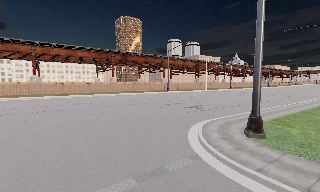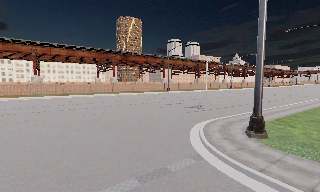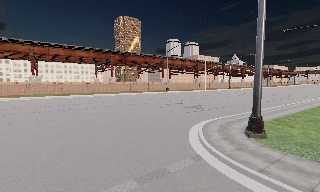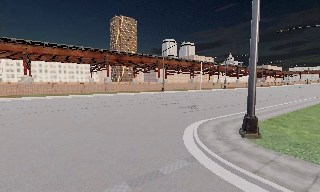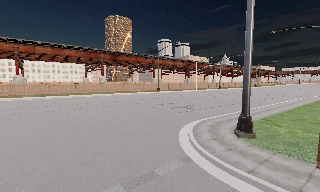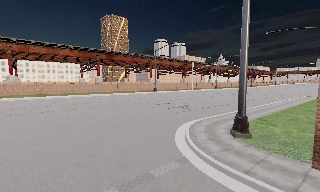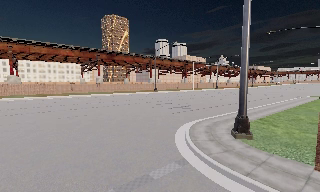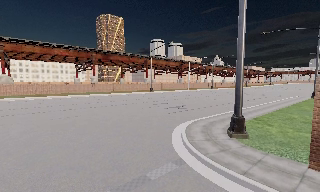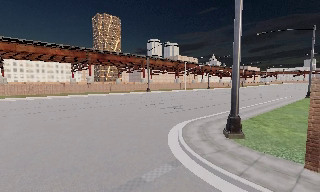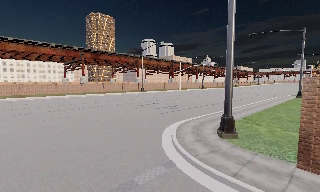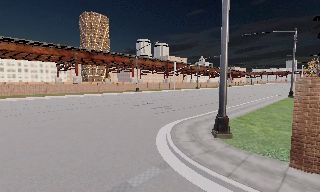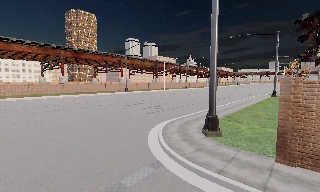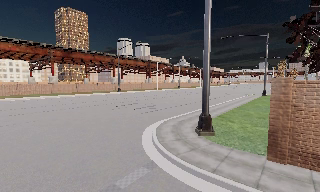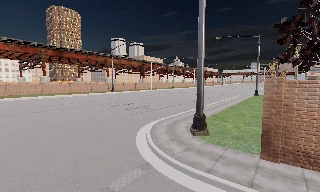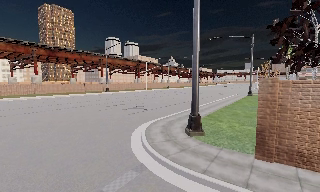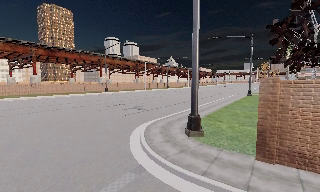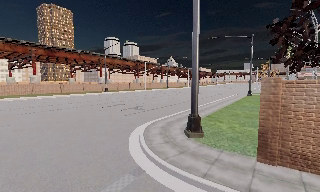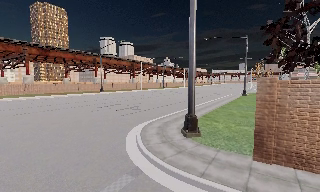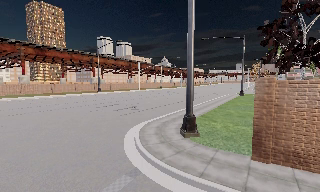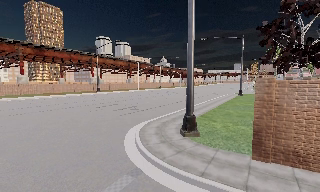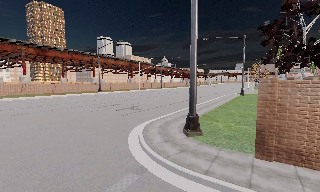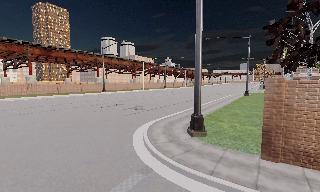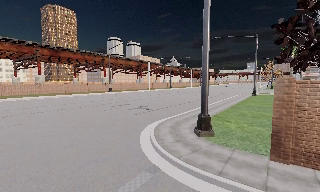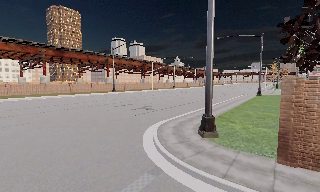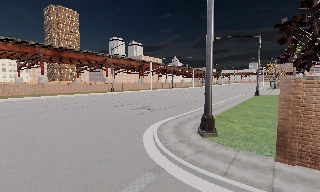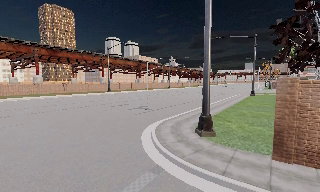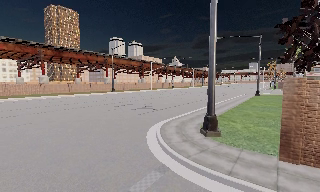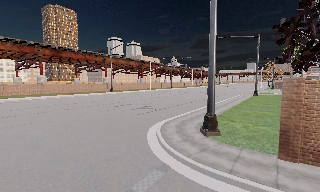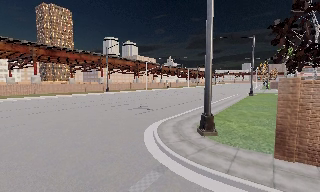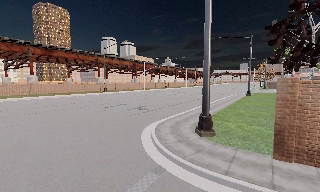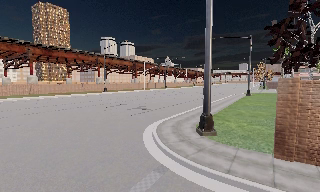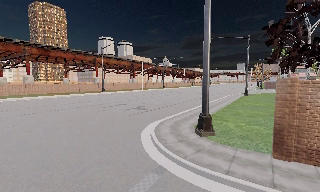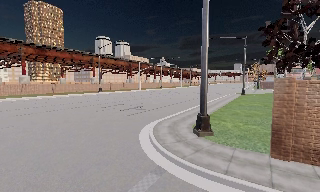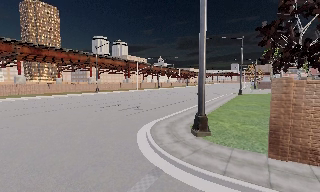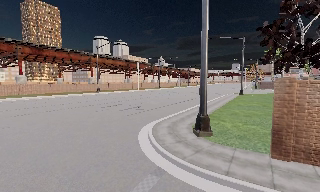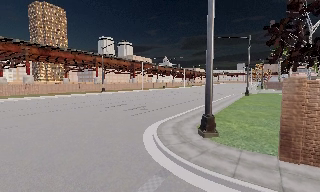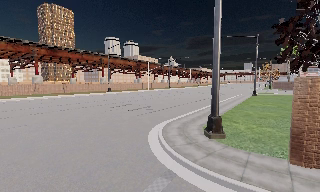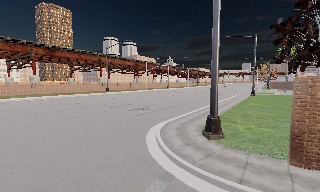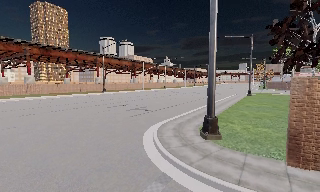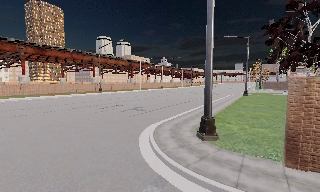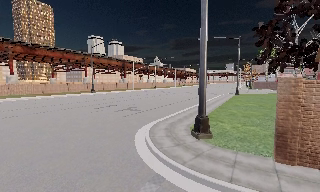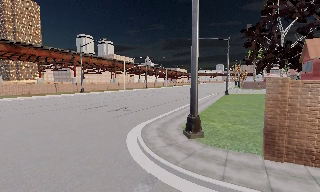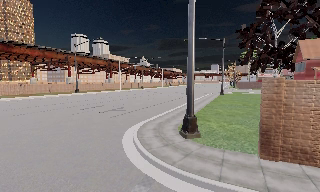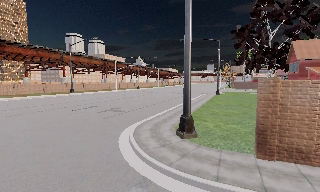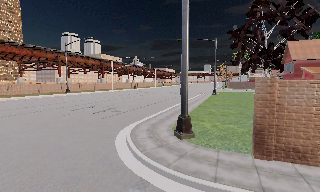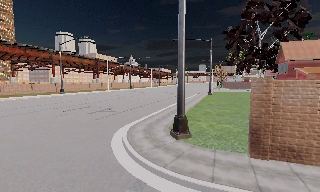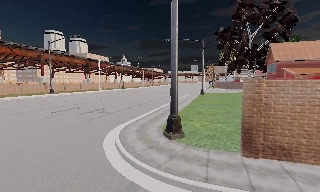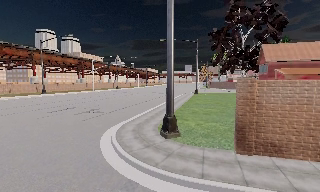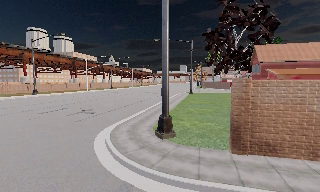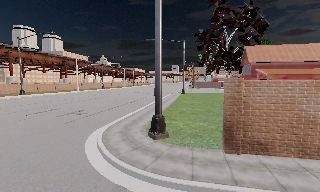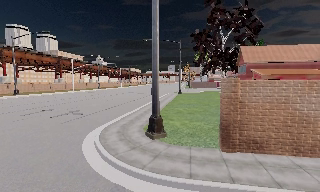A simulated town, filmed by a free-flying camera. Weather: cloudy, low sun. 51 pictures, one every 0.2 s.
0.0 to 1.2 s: The camera shifts only a little, or ends up much as it began.
1.2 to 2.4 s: The camera pans to its right, which is clockwise from overhead, by about 15 degrees.
2.4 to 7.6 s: The camera travels to its left and forward, about 1 m.
7.6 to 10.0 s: The scene slides to the left, as the camera pans about 25 degrees to its right.
The film runs forward here.
